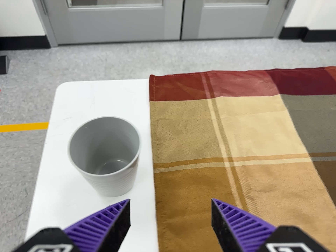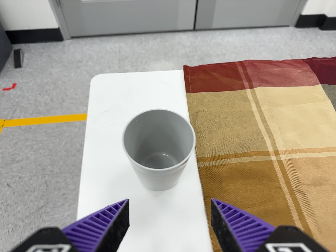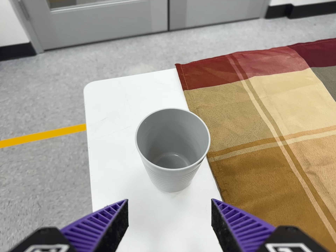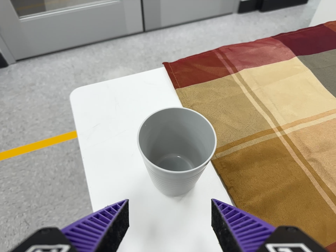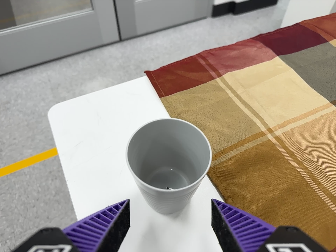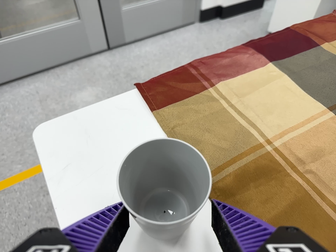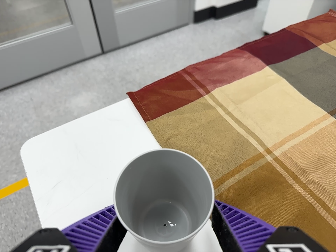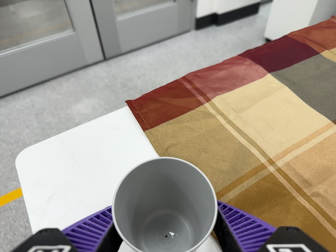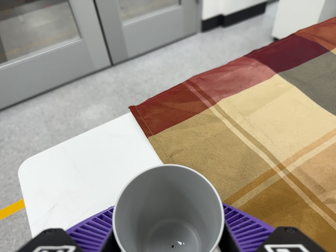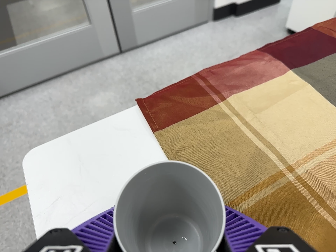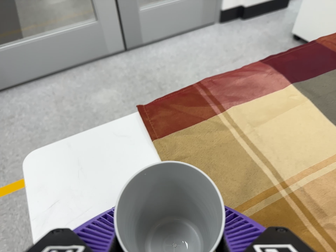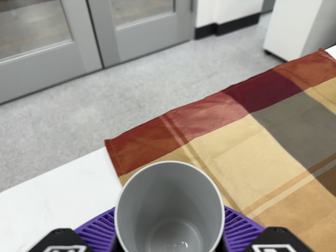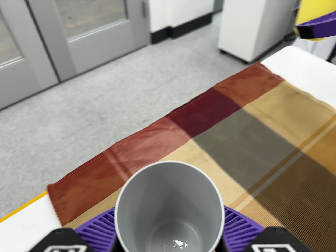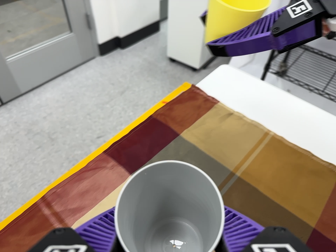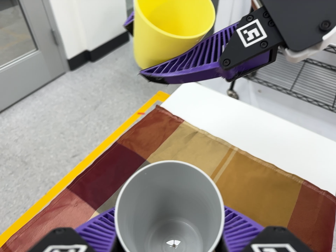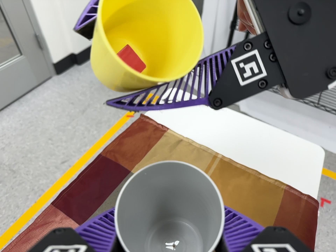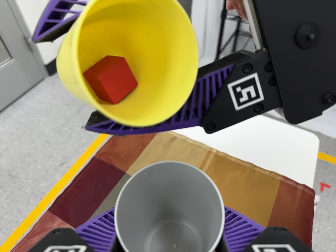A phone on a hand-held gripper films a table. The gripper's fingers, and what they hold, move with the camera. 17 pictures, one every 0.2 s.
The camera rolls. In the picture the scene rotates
counterclockwise.
0.0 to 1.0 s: The camera pans to its right by about 10 degrees. It travels to its left and forward, about 12 cm. It rolls about its line of sight by about 20 degrees, and the scene rotates counterclockwise.
1.0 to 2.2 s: The camera travels toward the top of its view and to its right, about 9 cm, so close, fixed things drift downward.
2.2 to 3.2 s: The camera pans to its right by about 20 degrees. It travels toward the top of its view and to its right, about 24 cm, so close, fixed things drift downward. It rolls about its line of sight by about 25 degrees, and the scene rotates counterclockwise.
The film runs forward here.
